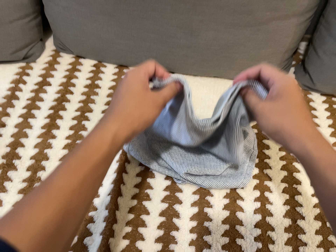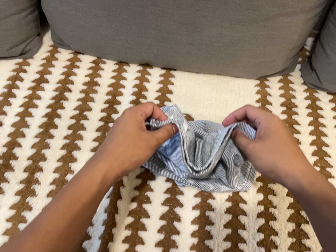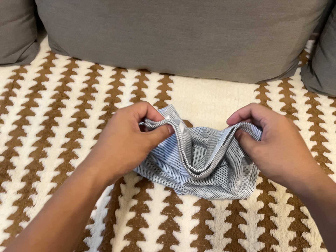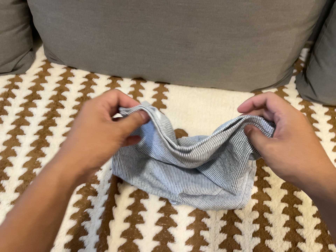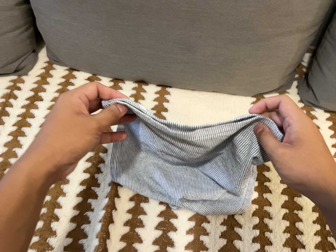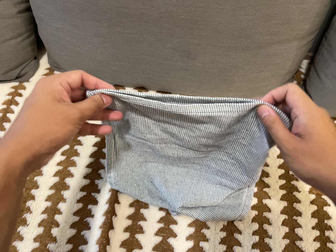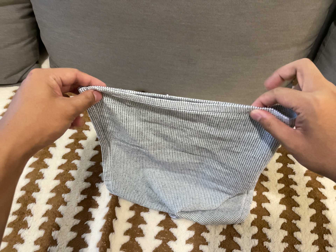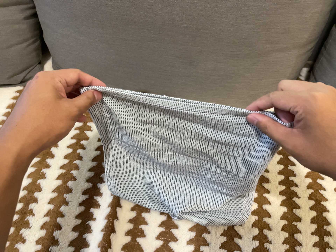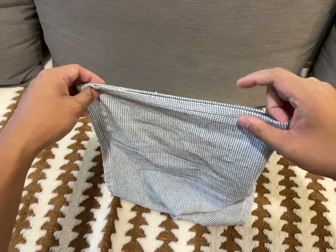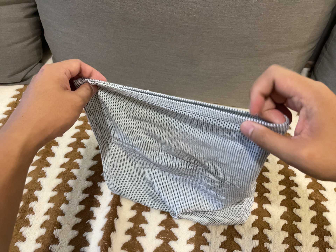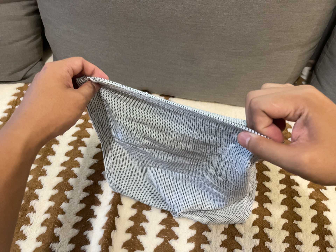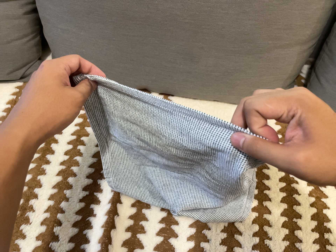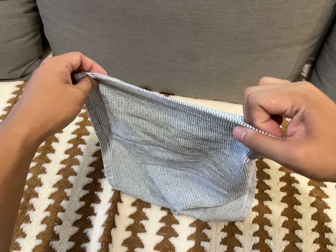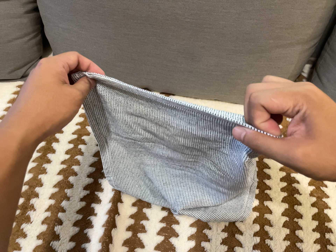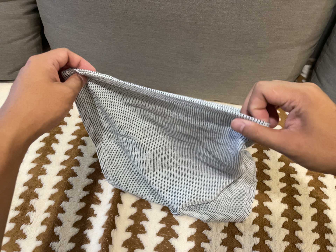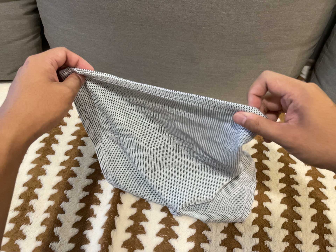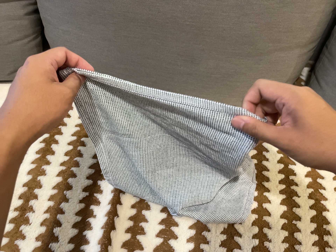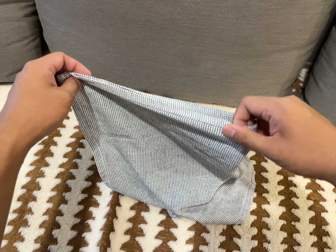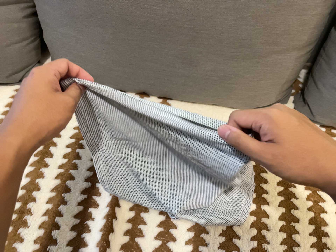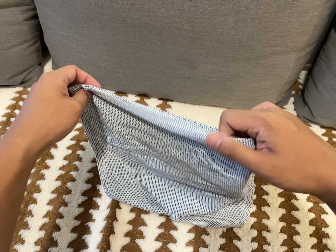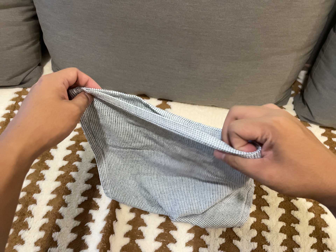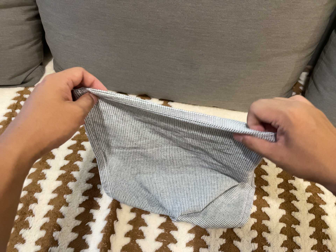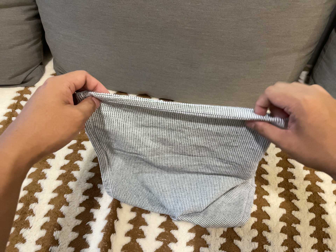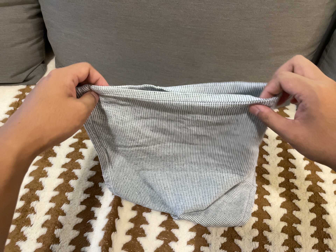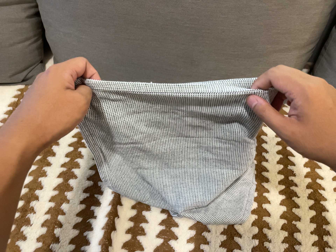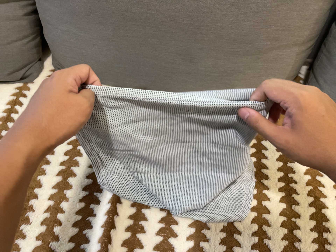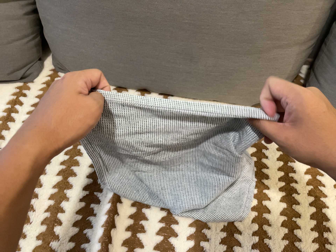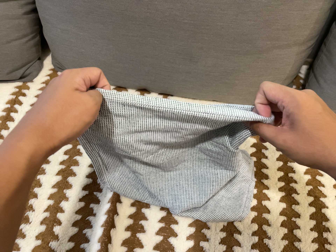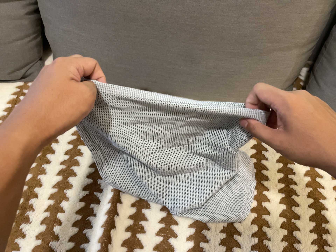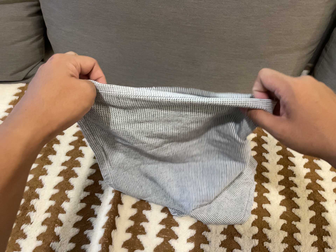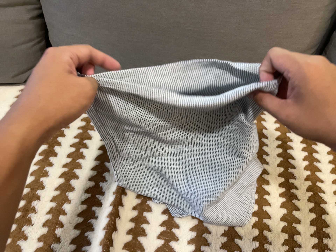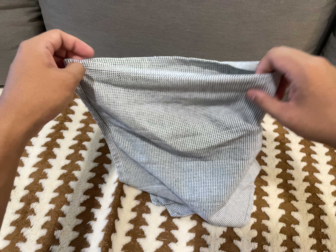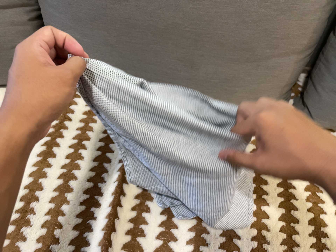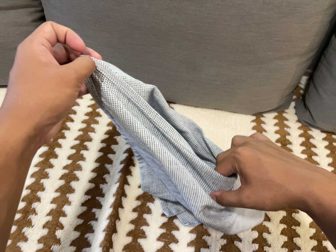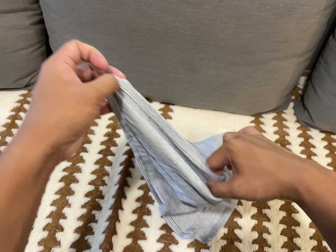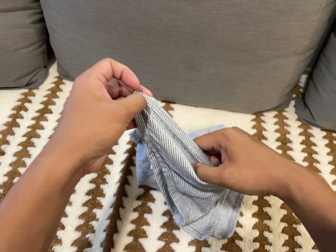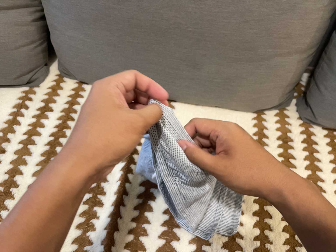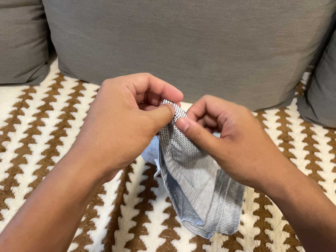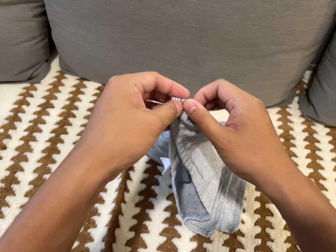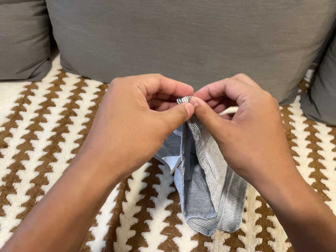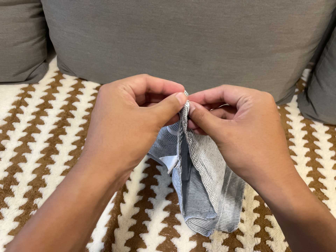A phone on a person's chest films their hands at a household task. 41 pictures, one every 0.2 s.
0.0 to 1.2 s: The camera travels toward the top of its view, about 5 cm, so close, fixed things drift downward.
1.2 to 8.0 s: The camera shifts only a little, or ends up much as it began.
The film runs backward here.
